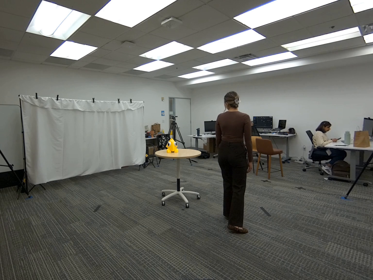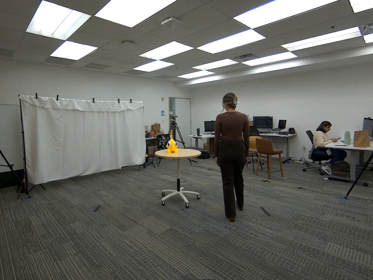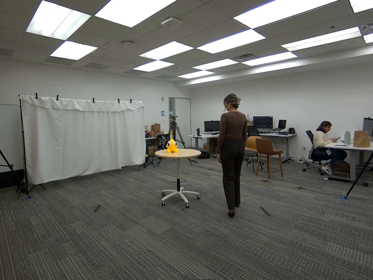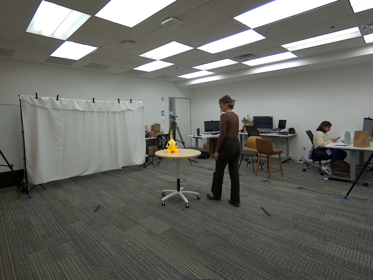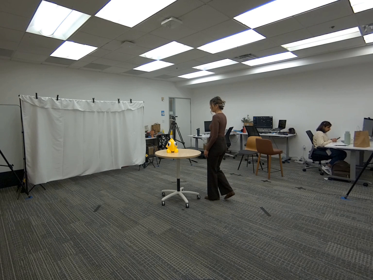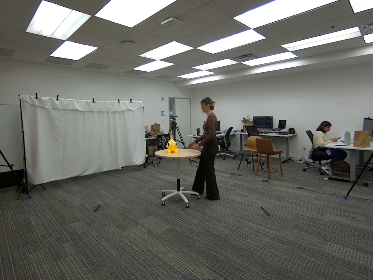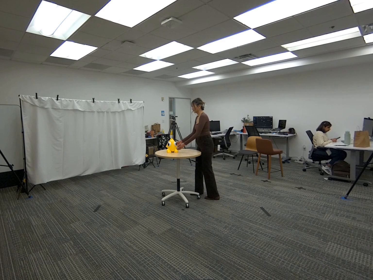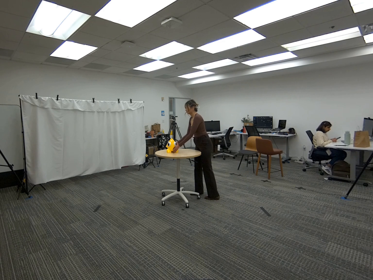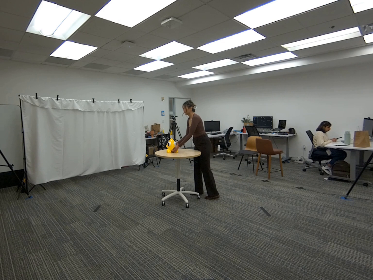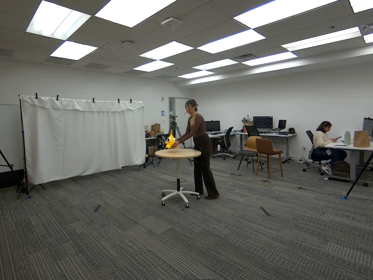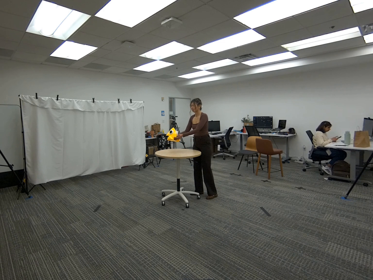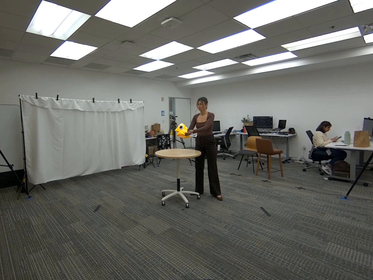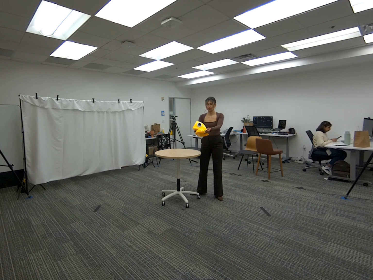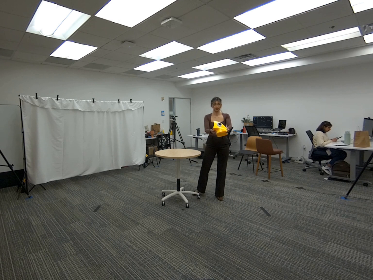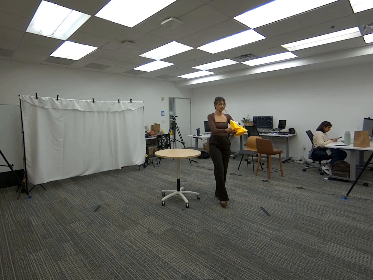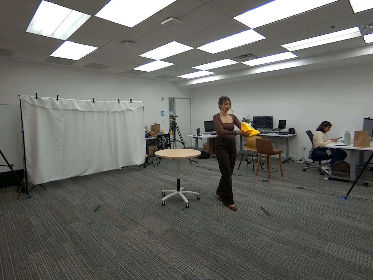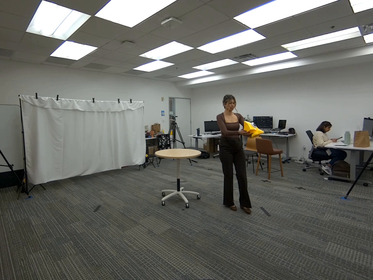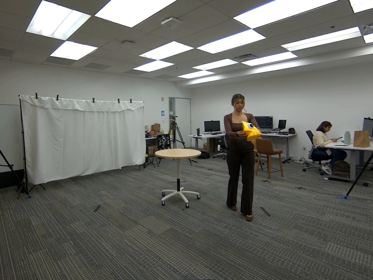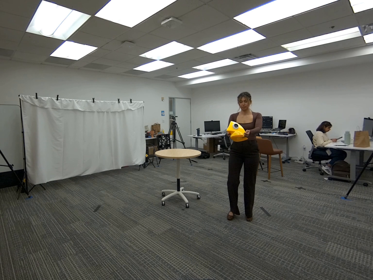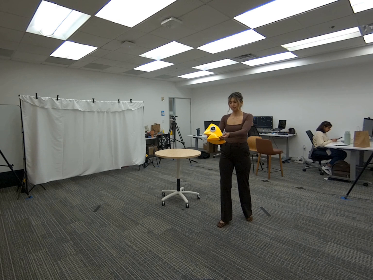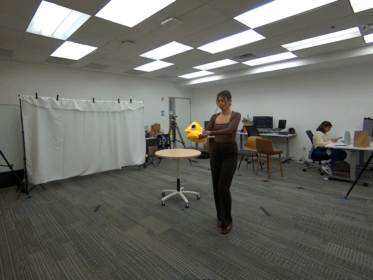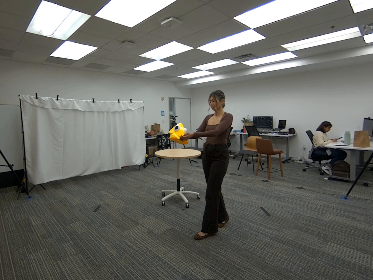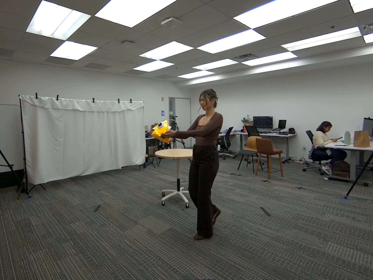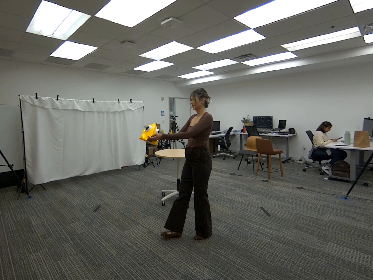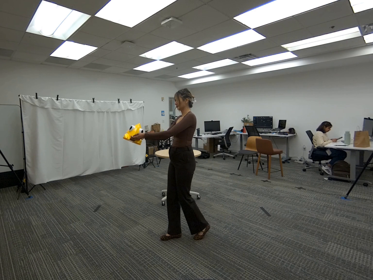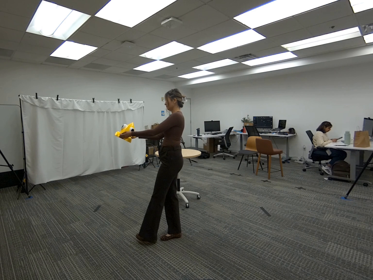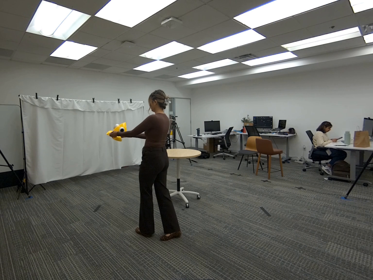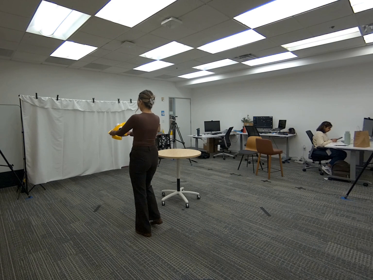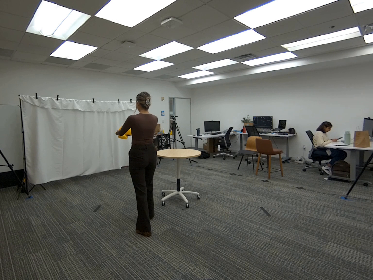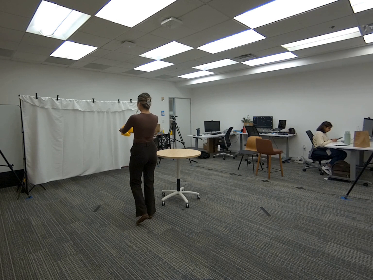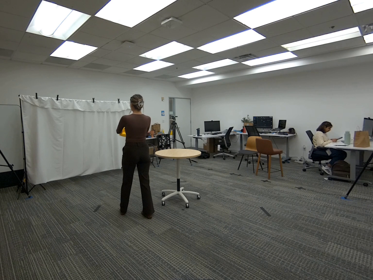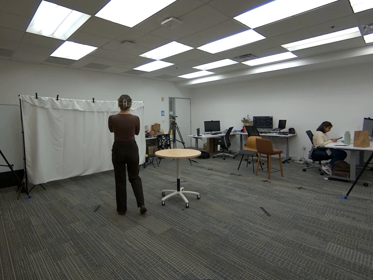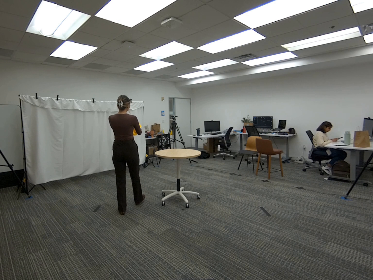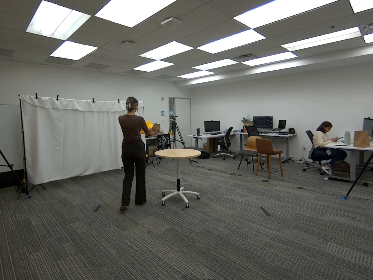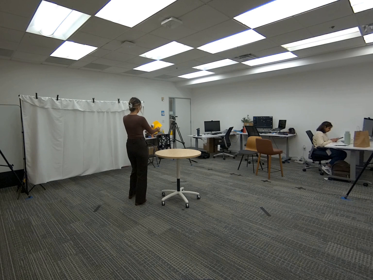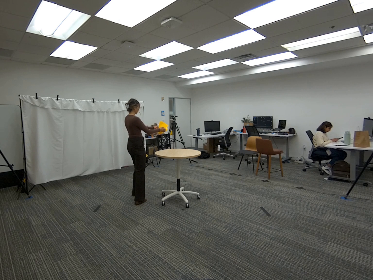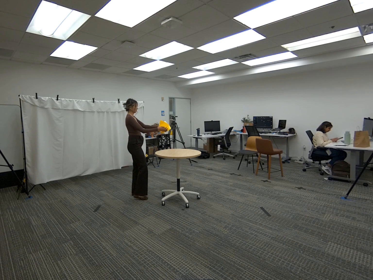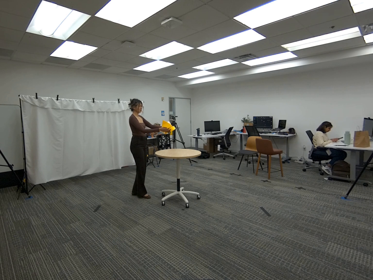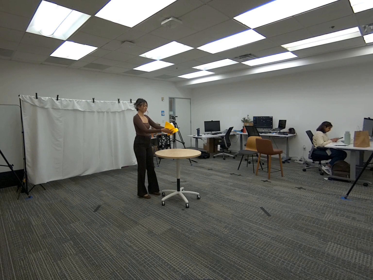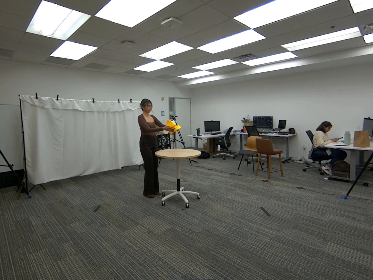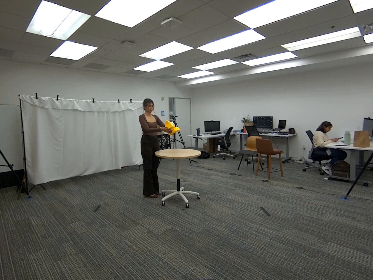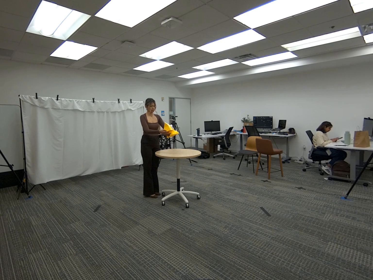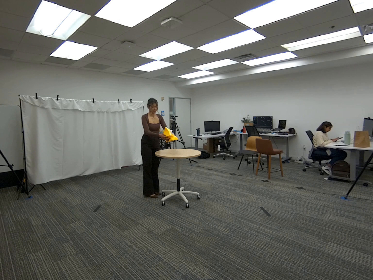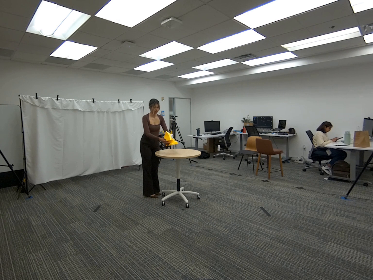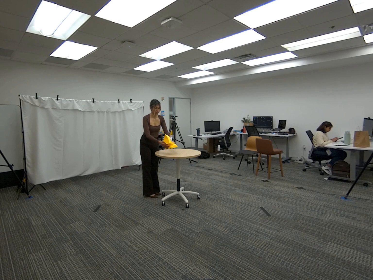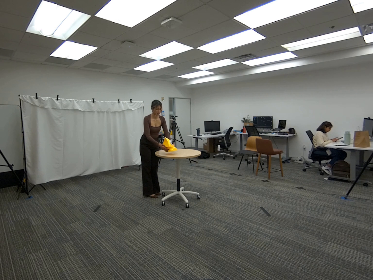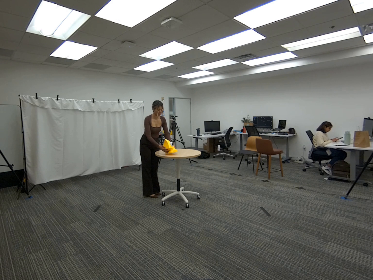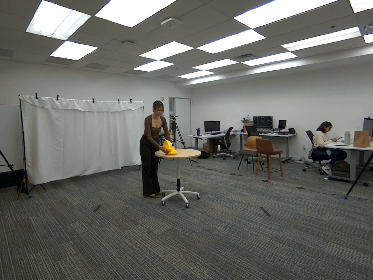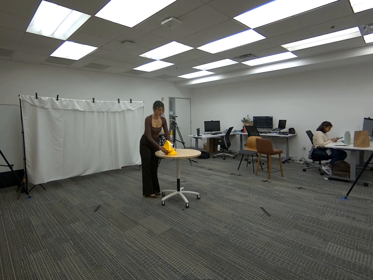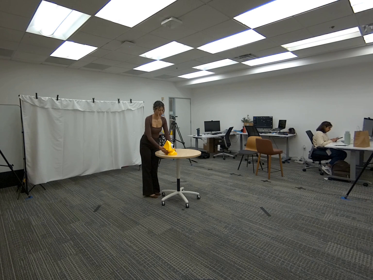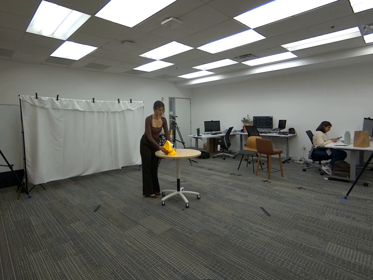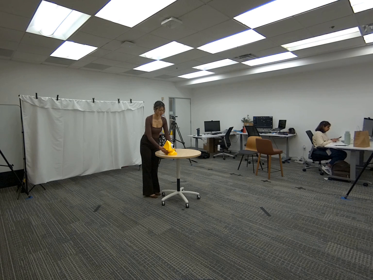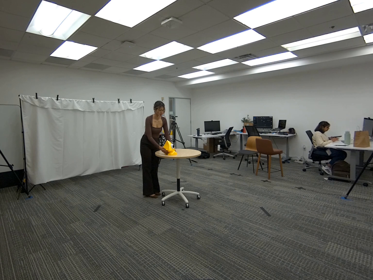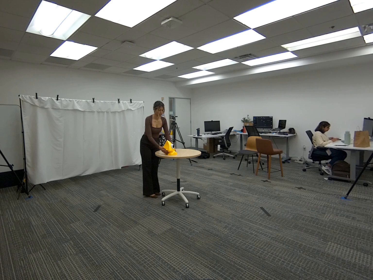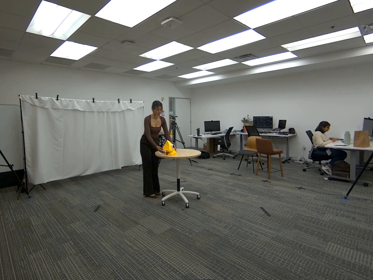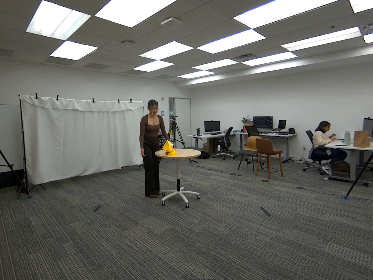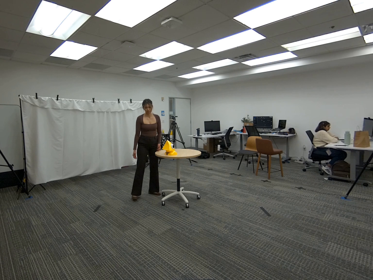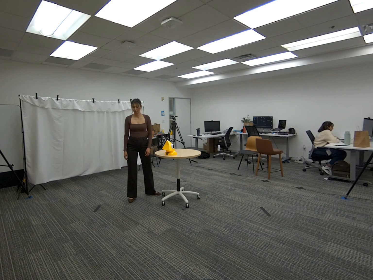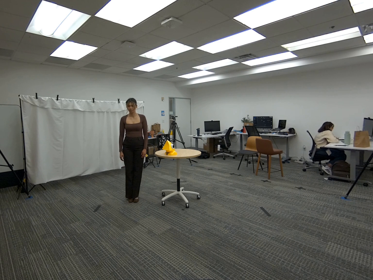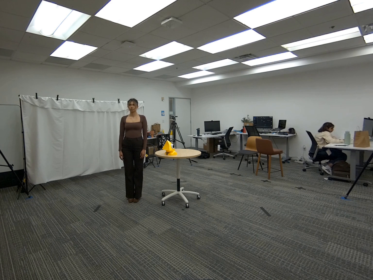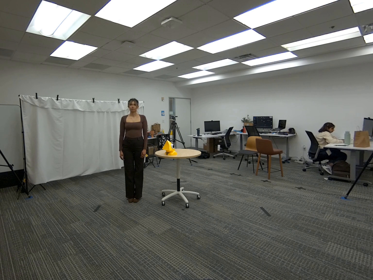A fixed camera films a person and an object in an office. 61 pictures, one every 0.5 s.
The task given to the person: Walk over to the yellow toy on the round table and using both hands pick up the yellow toy and place the yellow toy in different spots on the table not letting go of the object. until the end of the sequence. Step away when complete.
